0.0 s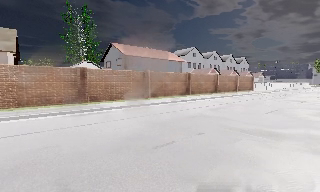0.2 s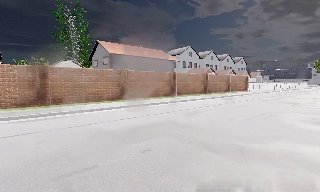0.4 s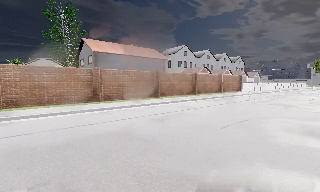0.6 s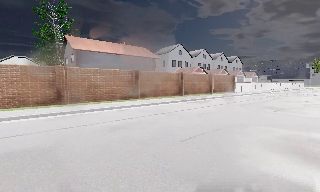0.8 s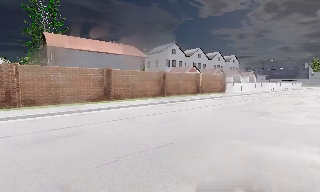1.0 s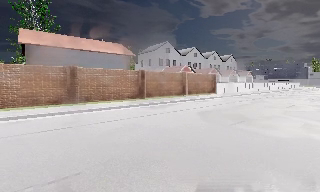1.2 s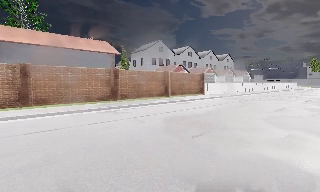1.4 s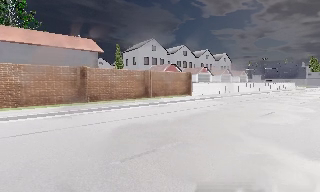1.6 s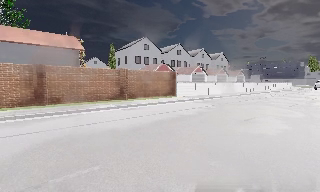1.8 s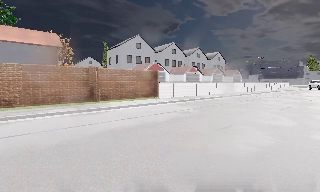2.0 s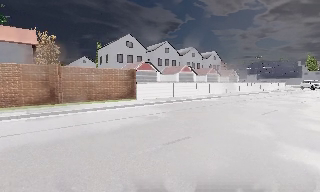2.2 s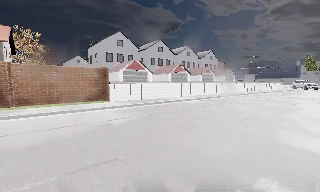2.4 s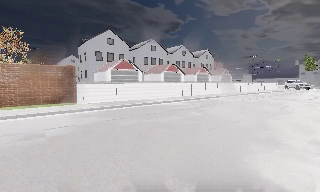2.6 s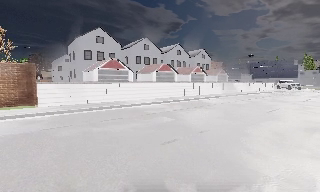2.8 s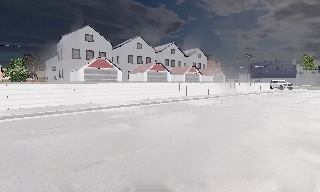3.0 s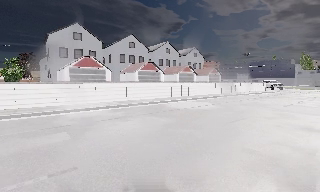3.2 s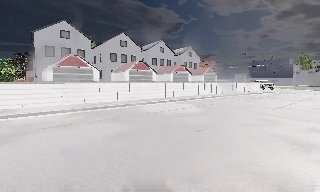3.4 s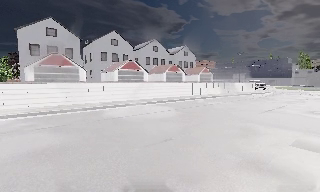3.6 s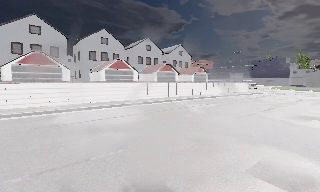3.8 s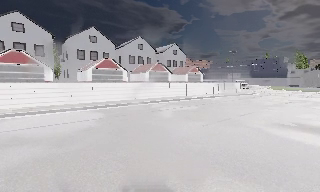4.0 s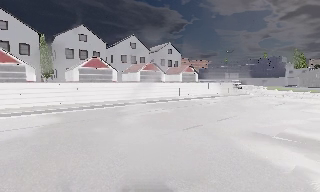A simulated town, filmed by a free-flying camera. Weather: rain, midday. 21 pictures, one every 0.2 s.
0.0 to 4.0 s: The camera travels to its right and forward, about 45 m, so close, fixed things drift to the left.
The film runs backward here.
